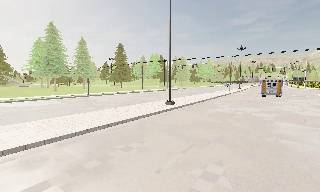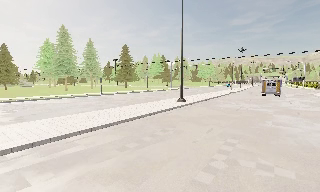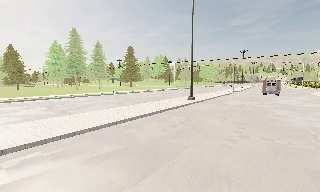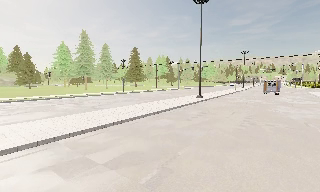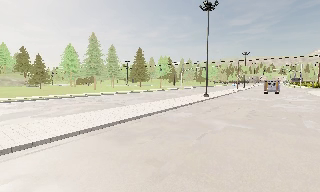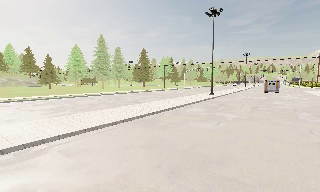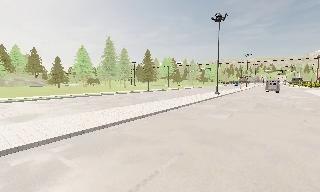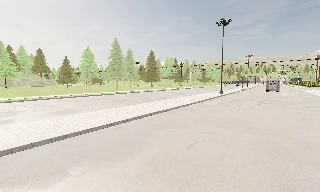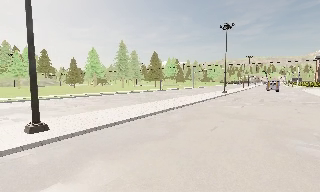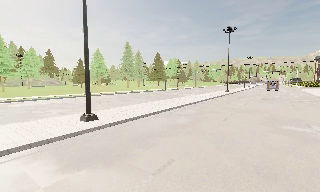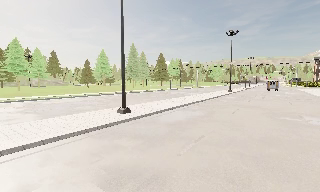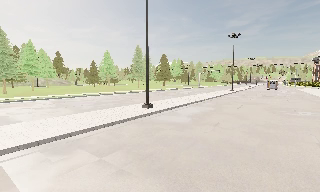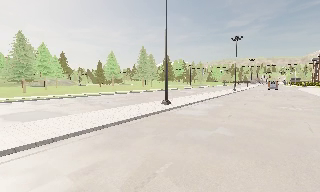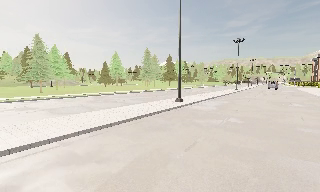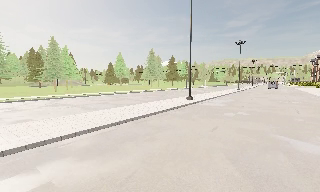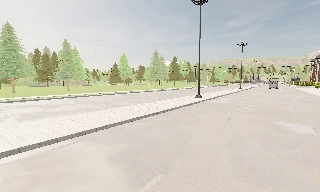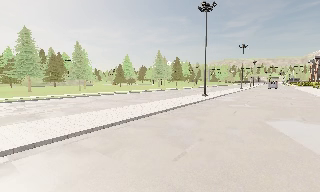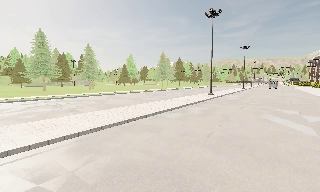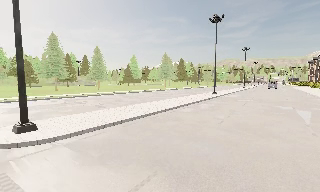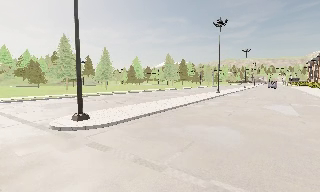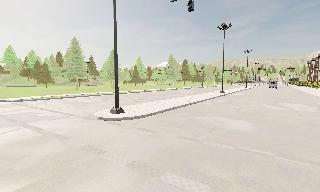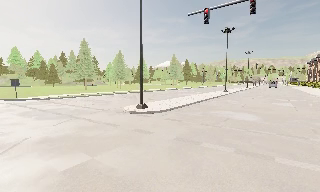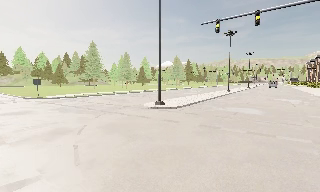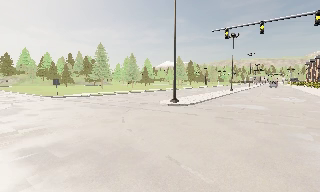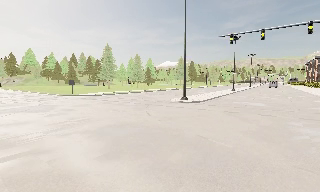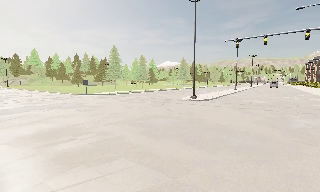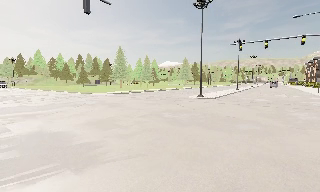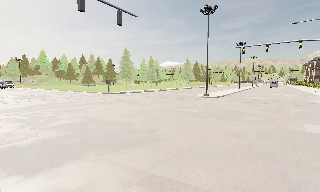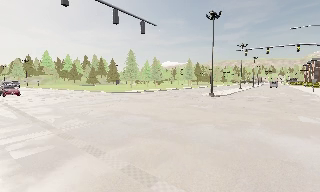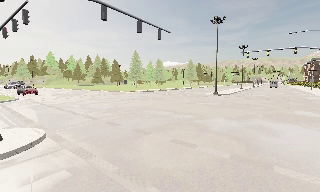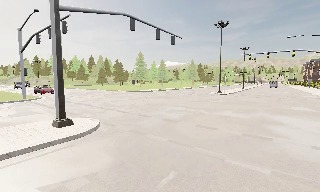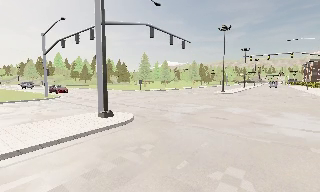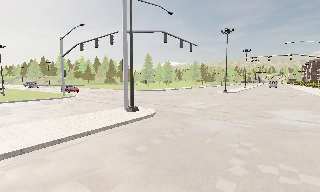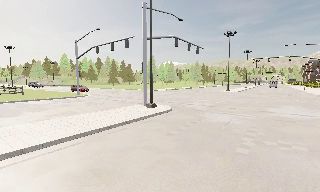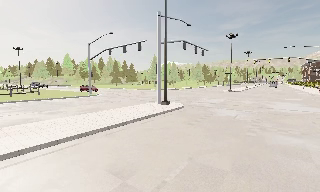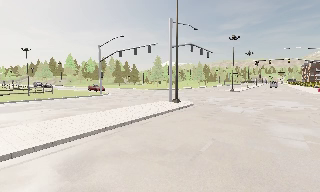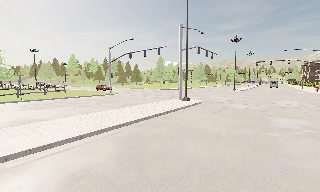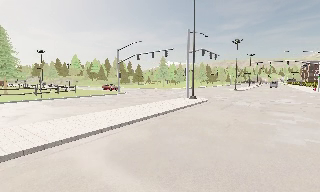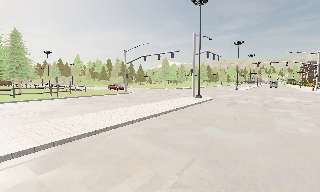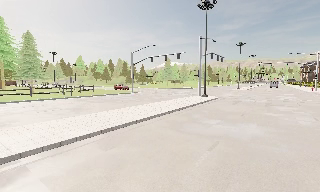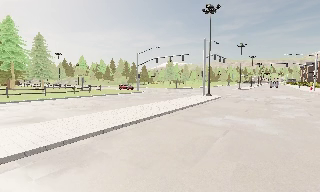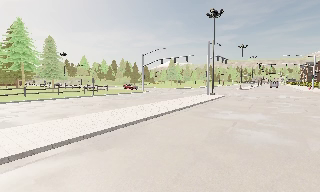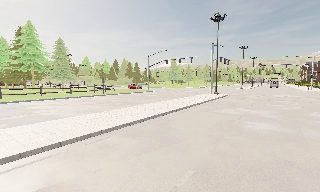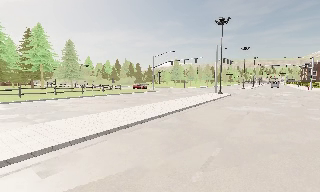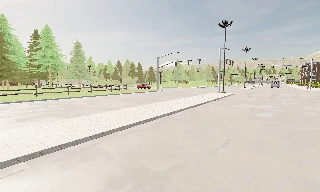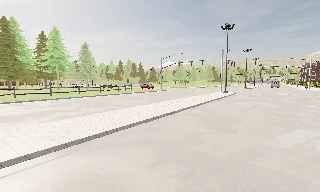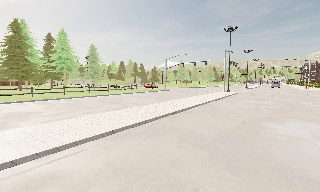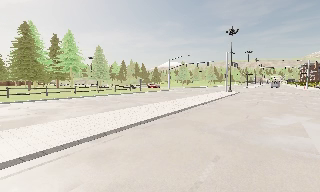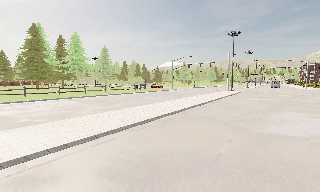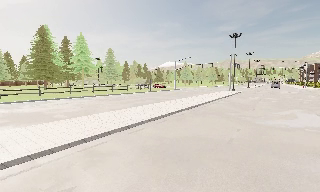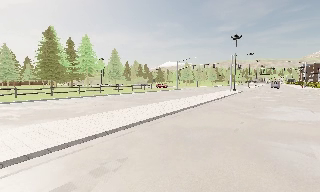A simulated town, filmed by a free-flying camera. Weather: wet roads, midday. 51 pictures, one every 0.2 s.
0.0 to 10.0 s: The camera travels backward and to its left, about 105 m, so what stands in front gets smaller.
The film runs backward here.
